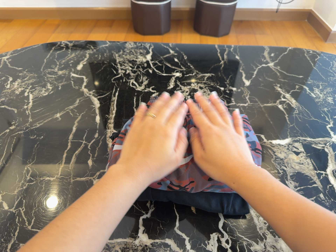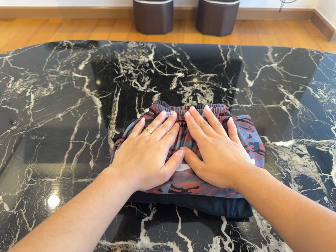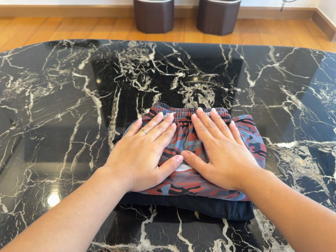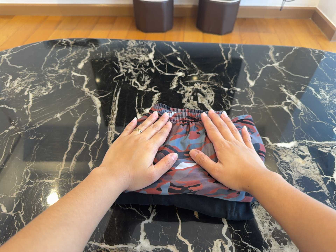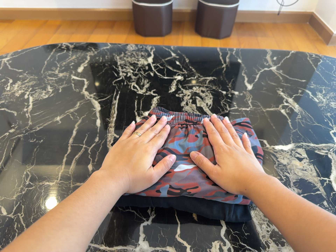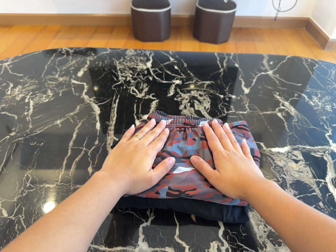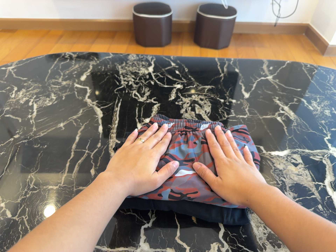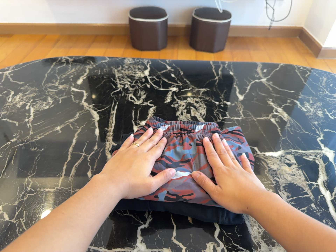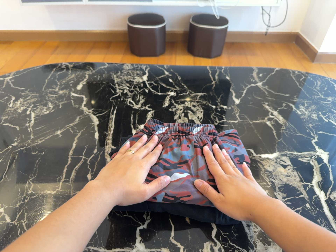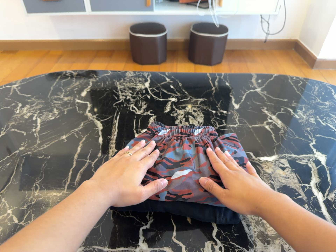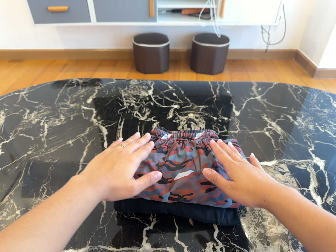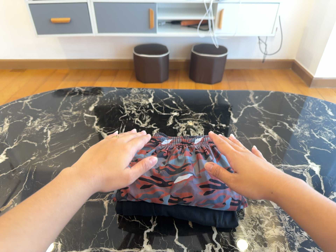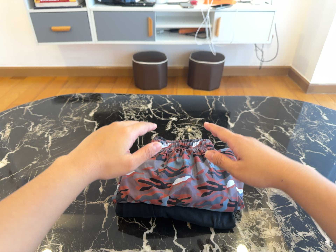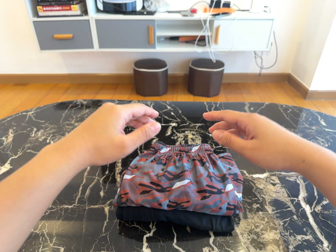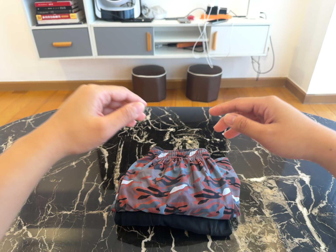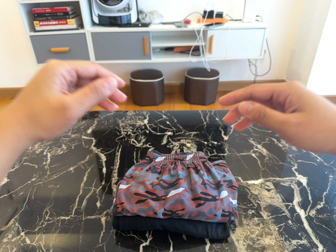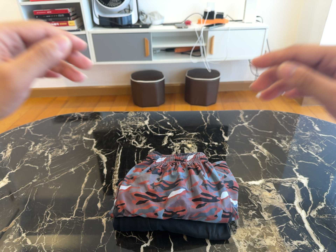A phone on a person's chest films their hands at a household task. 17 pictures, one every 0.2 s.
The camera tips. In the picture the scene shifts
downward.
0.0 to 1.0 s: The camera shifts only a little, or ends up much as it began.
1.0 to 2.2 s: The camera travels backward, about 9 cm, so what stands in front gets smaller. Its aim tips toward the top of its view by about 10 degrees, and the scene shifts downward.
2.2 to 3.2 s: The camera shifts only a little, or ends up much as it began.
The film runs forward here.
